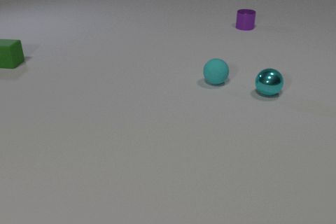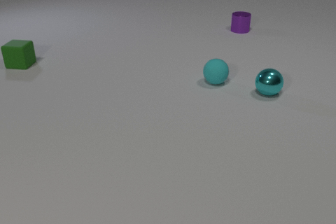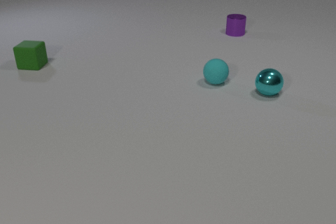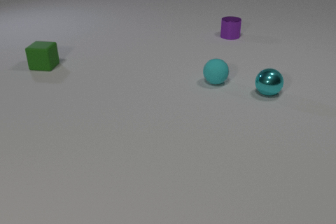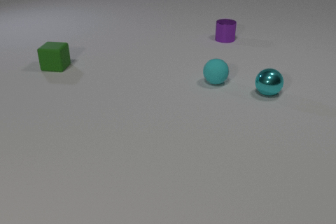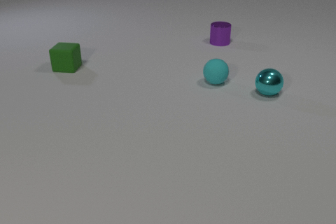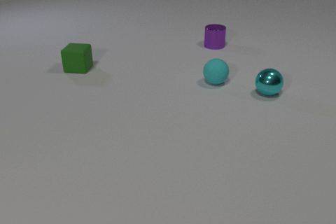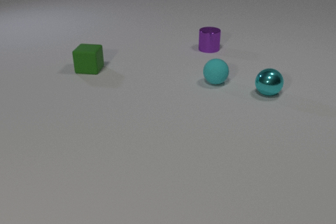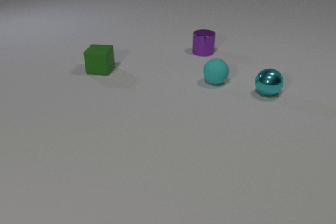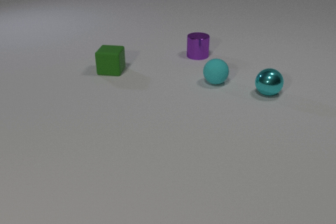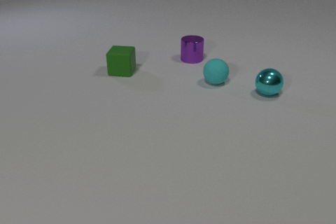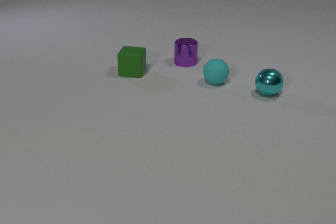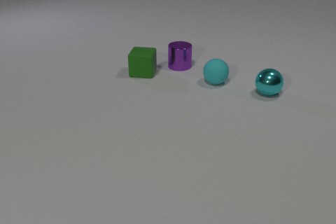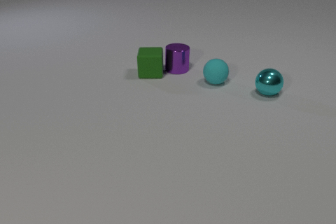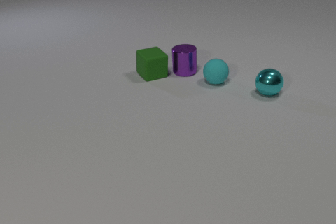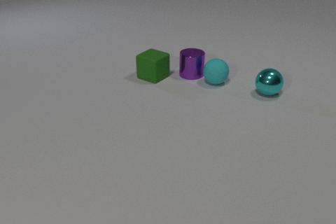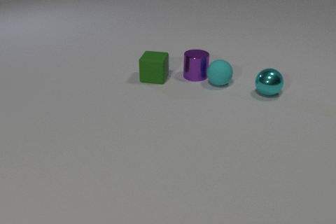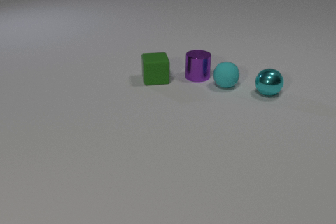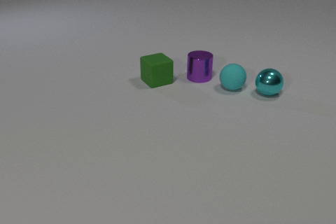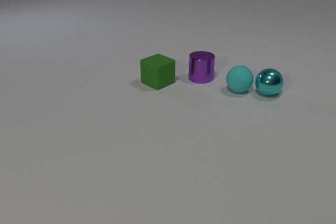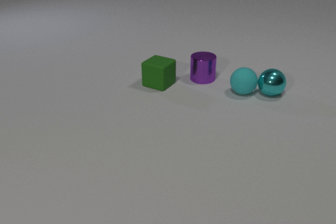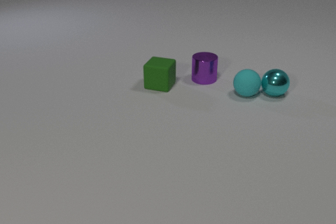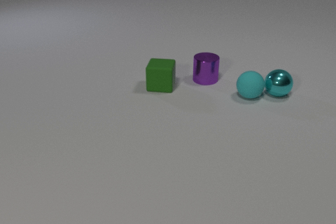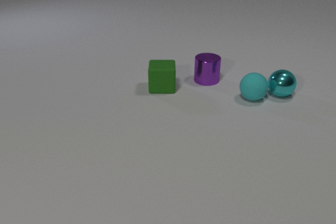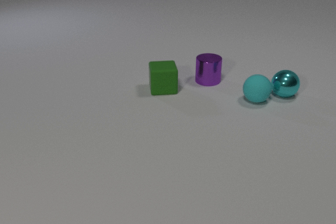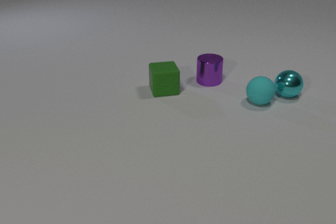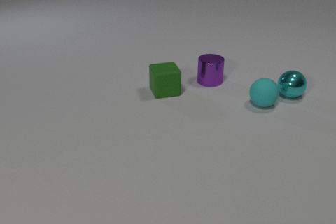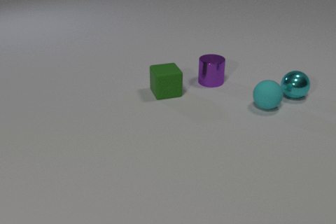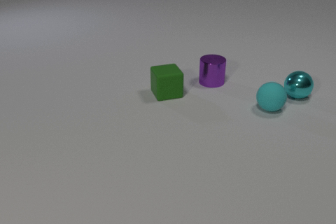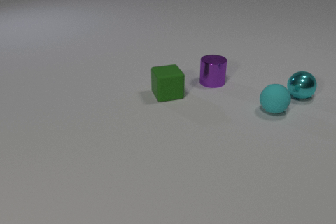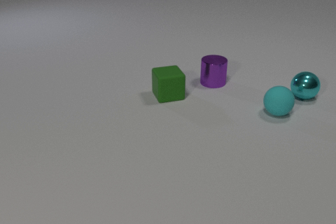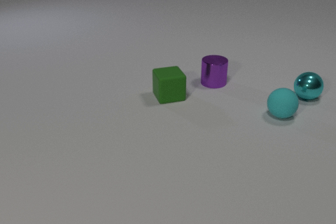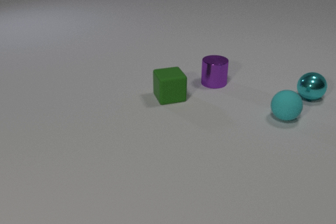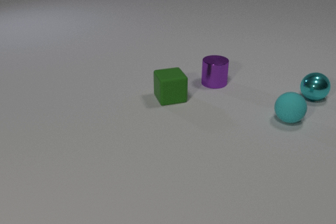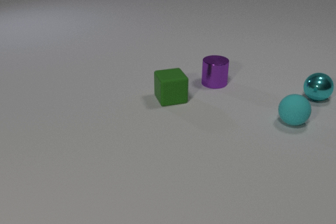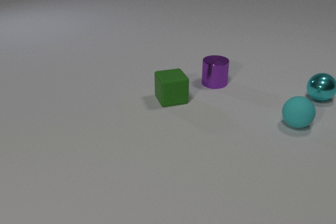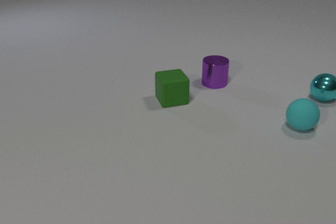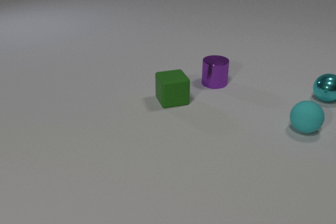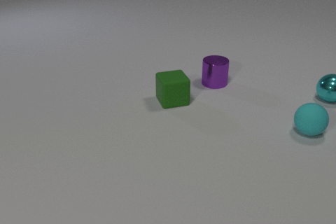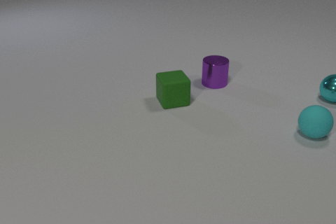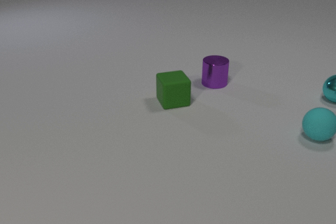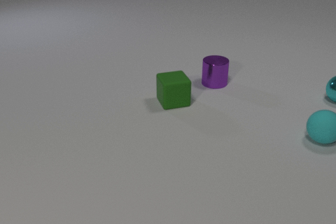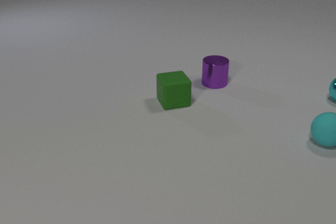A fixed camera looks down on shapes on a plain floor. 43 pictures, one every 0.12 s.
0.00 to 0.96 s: The green rubber cube slides to the right and toward the camera. The purple metal cylinder slides toward the camera and to the left.
0.96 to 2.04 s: The green rubber cube slides to the right and toward the camera, spins counterclockwise seen from above by about 105 degrees, its near face sliding to the right. The purple metal cylinder slides toward the camera. The cyan rubber sphere rolls to the right and toward the camera. The green rubber cube and the purple metal cylinder collide. The purple metal cylinder and the cyan rubber sphere collide.
2.04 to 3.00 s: The green rubber cube slides toward the camera, spins so that its near face slides to the right, counterclockwise seen from above. The purple metal cylinder slides to the right and toward the camera. The cyan rubber sphere rolls to the right and toward the camera. The cyan metal sphere rolls to the right. The cyan rubber sphere and the cyan metal sphere collide.
3.00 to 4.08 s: The green rubber cube slides toward the camera. The purple metal cylinder slides to the right. The cyan rubber sphere rolls to the right and toward the camera. The cyan metal sphere rolls to the right.
4.08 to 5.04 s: The green rubber cube slides toward the camera. The cyan rubber sphere rolls to the right and toward the camera. The cyan metal sphere rolls to the right.
What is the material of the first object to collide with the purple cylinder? rubber.
What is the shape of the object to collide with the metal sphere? sphere.
How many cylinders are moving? 1.
